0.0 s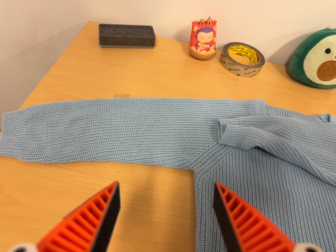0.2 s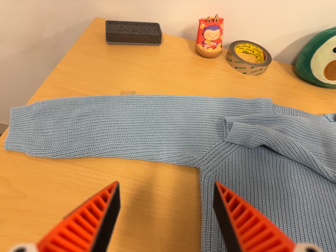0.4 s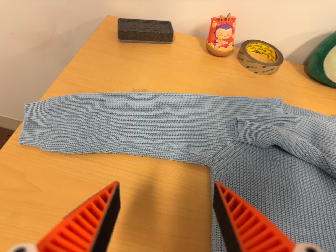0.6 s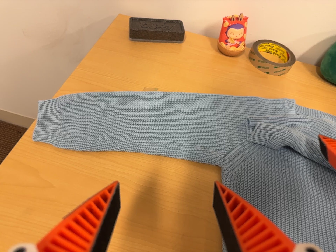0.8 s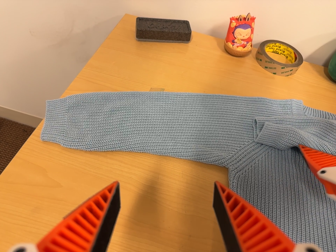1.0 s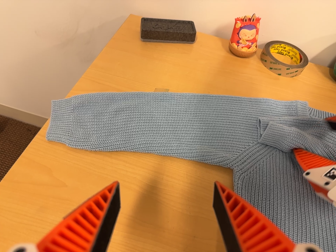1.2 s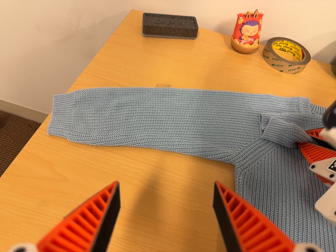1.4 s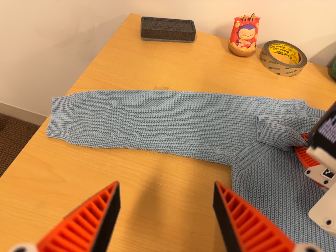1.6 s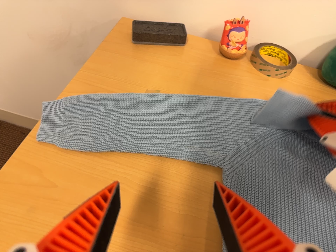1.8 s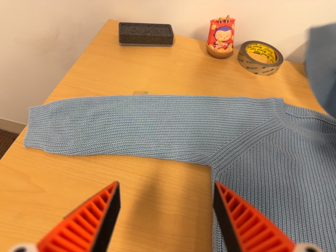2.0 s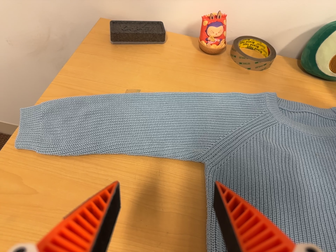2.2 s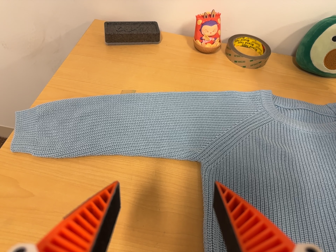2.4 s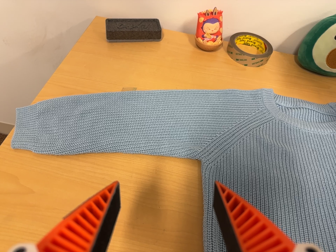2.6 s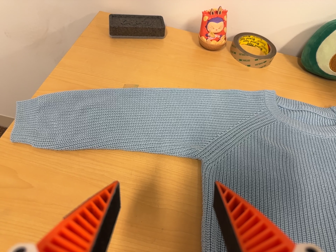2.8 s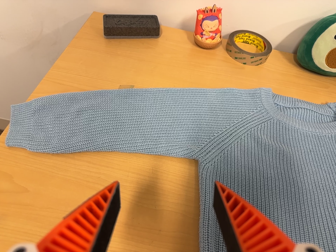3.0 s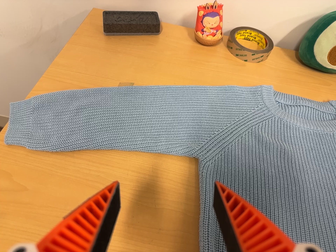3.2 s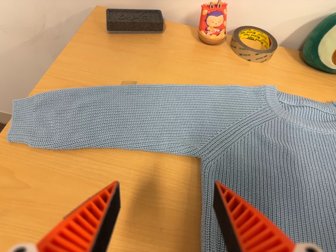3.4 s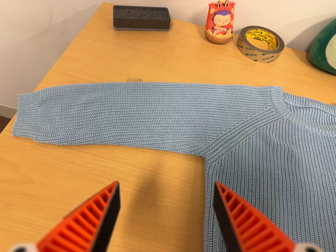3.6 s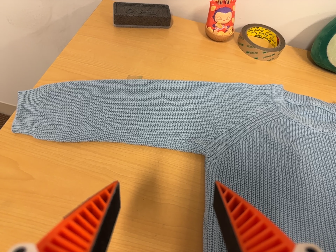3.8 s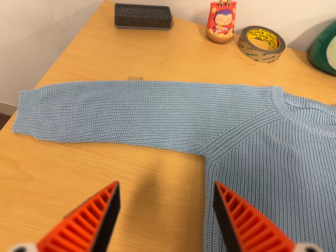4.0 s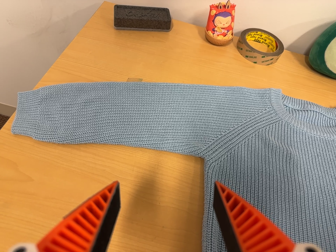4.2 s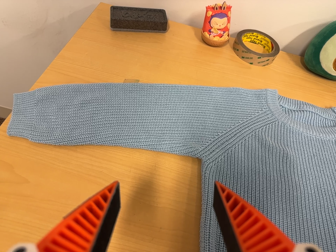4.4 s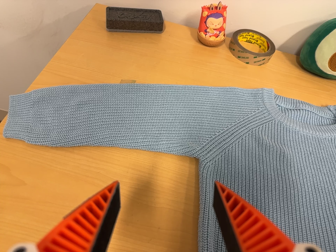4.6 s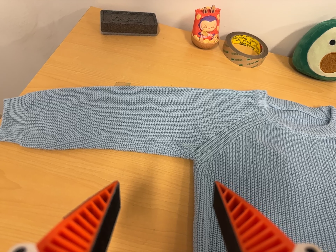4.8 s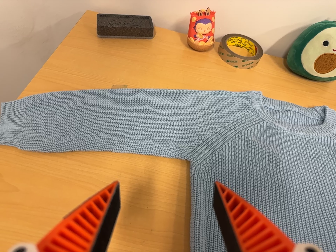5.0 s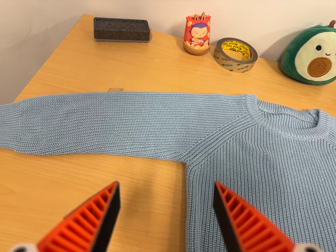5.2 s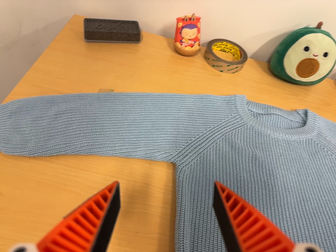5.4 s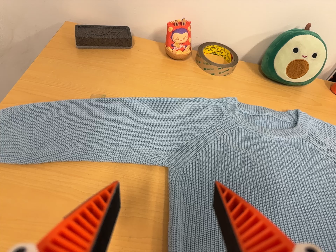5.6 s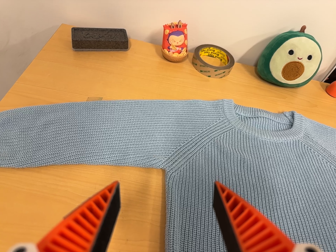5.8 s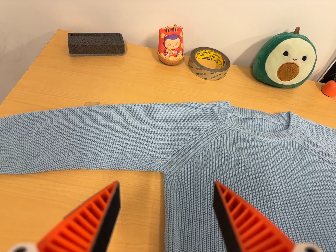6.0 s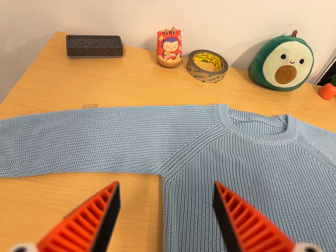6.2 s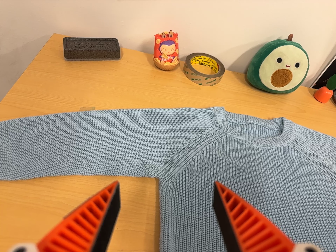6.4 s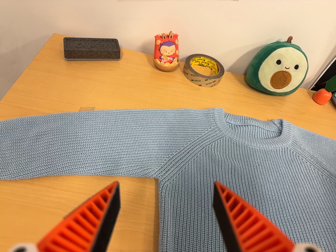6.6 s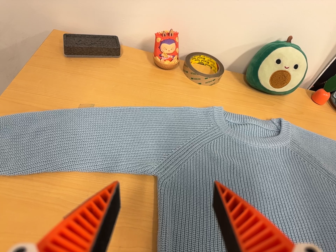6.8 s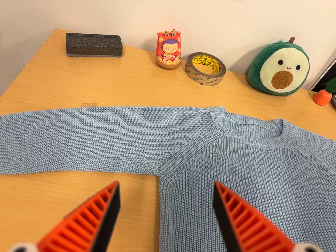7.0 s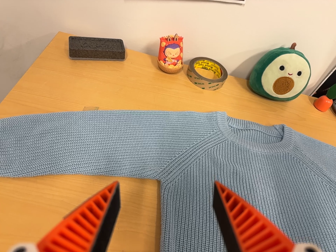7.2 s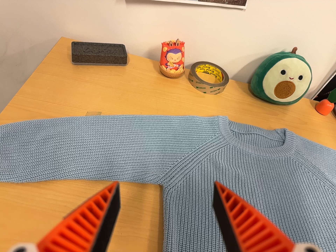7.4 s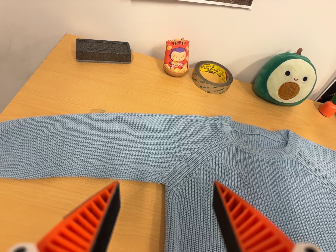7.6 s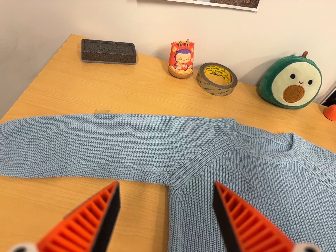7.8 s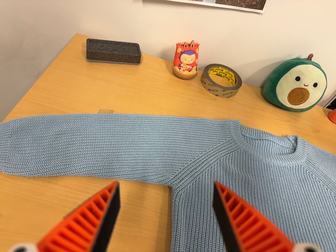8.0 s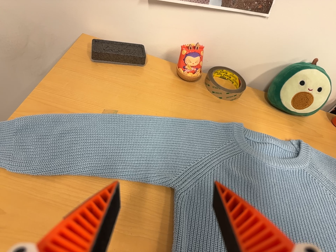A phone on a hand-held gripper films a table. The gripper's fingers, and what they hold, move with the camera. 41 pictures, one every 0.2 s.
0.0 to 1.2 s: The camera shifts only a little, or ends up much as it began.
1.2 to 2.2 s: The camera travels to its right, about 4 cm, so close, fixed things drift to the left.
2.2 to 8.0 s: The camera shifts only a little, or ends up much as it began.
The film runs backward here.
